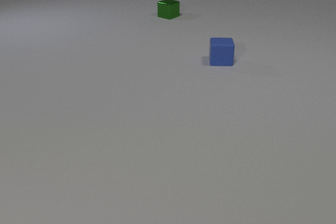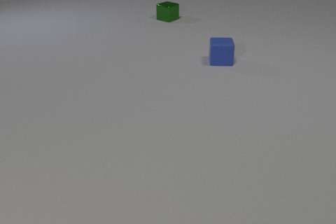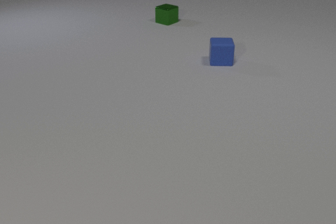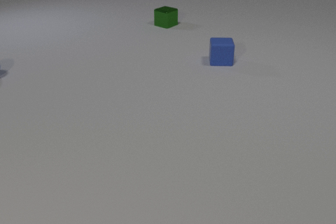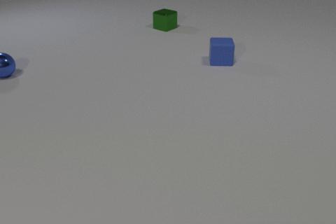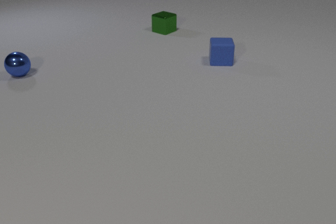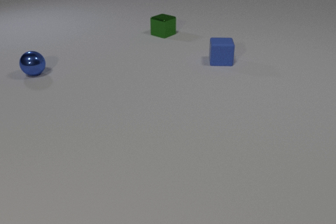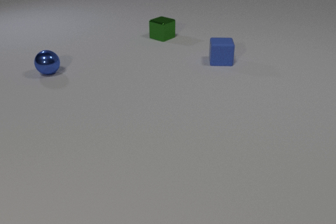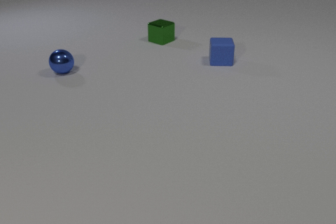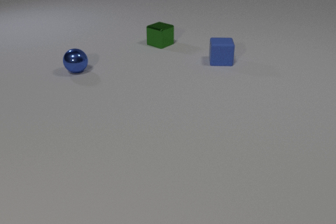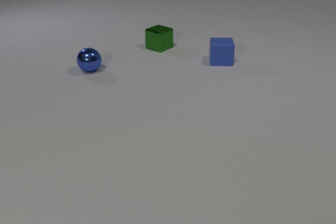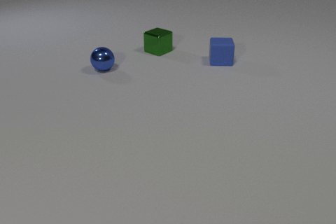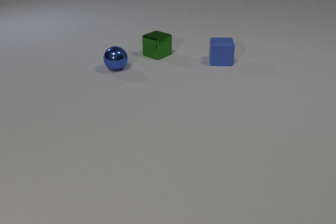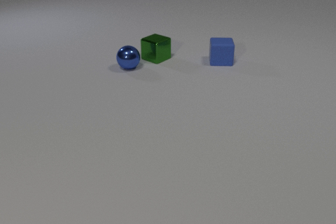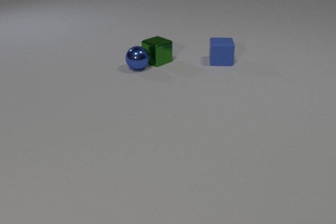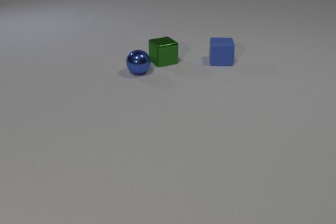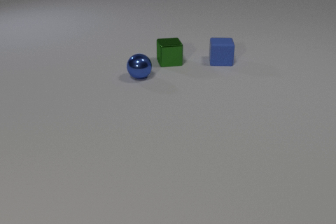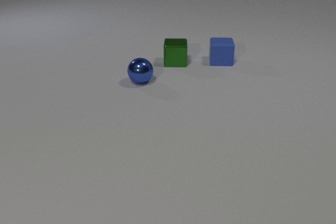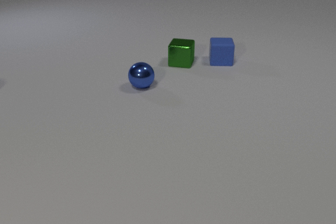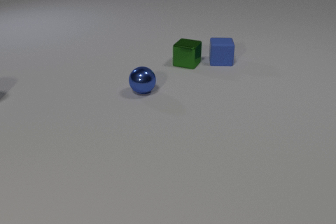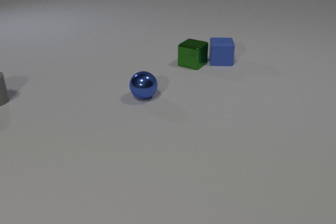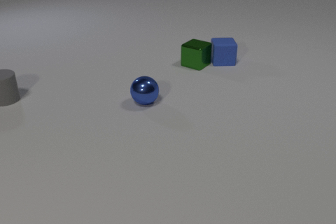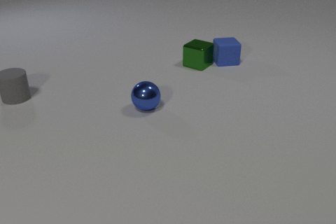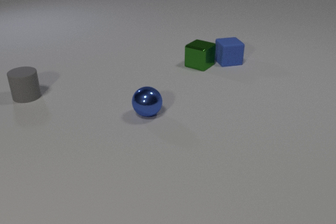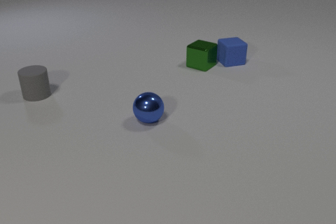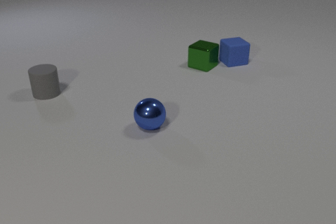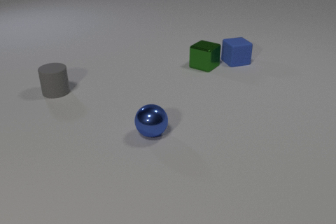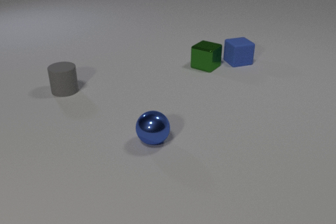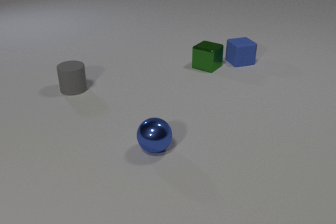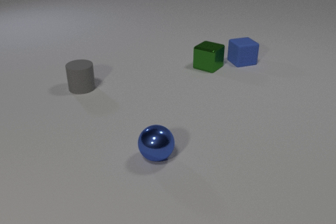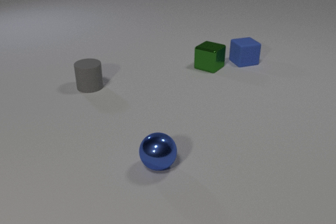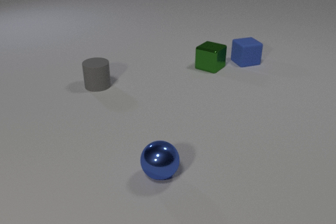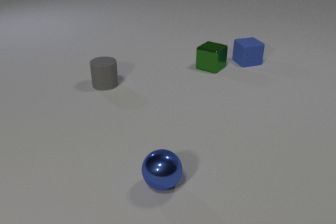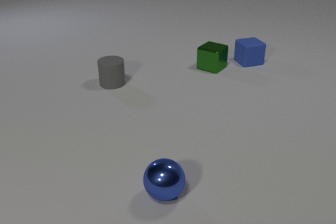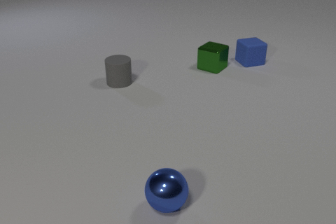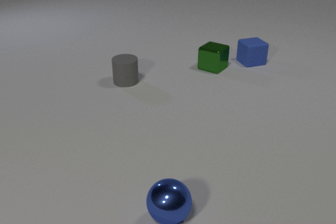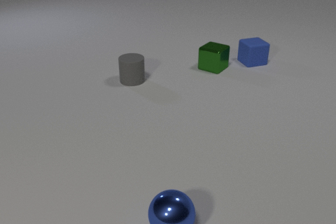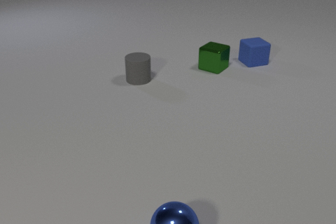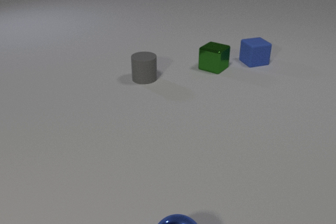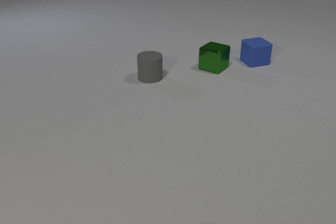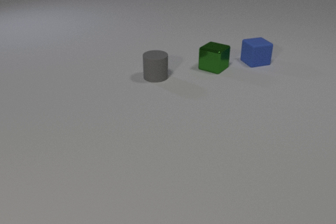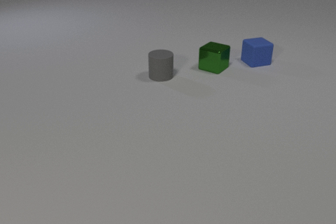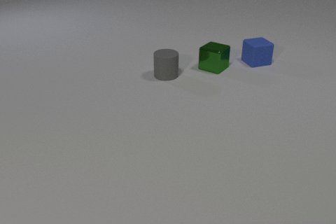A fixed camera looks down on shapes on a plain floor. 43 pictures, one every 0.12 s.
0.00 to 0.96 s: The blue metal sphere comes in at the left edge, rolls to the right. The green metal cube slides toward the camera.
0.96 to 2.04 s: The blue metal sphere rolls to the right and toward the camera. The green metal cube slides toward the camera, spins clockwise seen from above by about 45 degrees, its near face sliding to the left. The blue metal sphere and the green metal cube collide.
2.04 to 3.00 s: The blue metal sphere rolls toward the camera. The green metal cube slides to the right, spins so that its near face slides to the left, clockwise seen from above. The blue rubber cube slides to the right, spins counterclockwise seen from above by about 15 degrees, its near face sliding to the right. The gray rubber cylinder comes in at the left edge, slides to the right. The green metal cube and the blue rubber cube collide.
3.00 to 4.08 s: The blue metal sphere rolls toward the camera. The green metal cube slides to the right. The blue rubber cube slides to the right. The gray rubber cylinder slides to the right.
4.08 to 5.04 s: The blue metal sphere rolls toward the camera, leaves at the bottom edge. The blue rubber cube slides to the right. The gray rubber cylinder slides to the right.
How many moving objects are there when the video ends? 2.
What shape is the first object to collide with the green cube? sphere.
What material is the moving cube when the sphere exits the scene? rubber.
